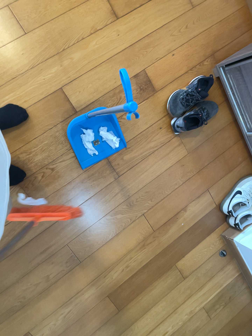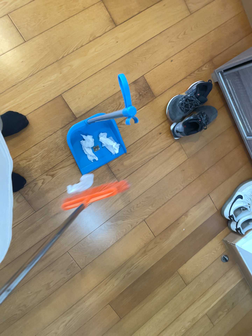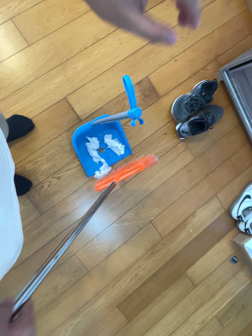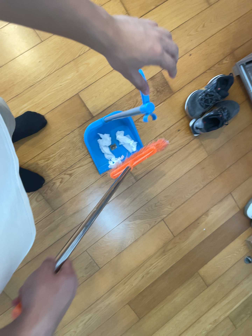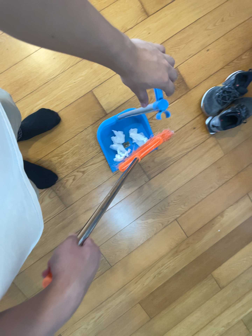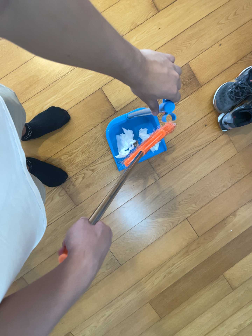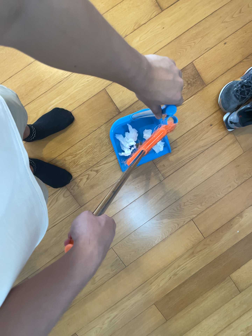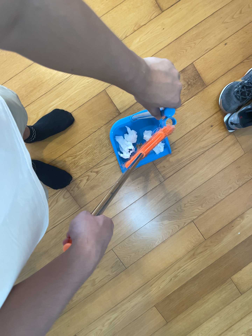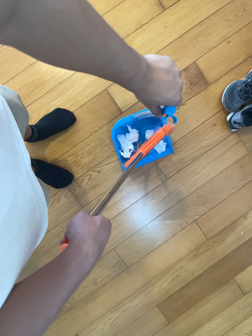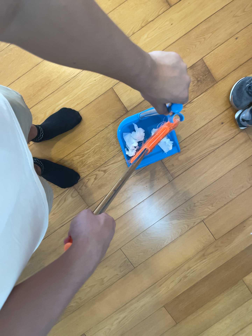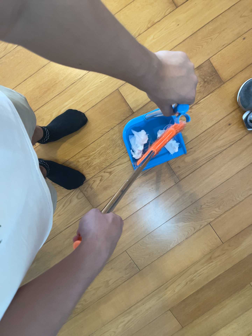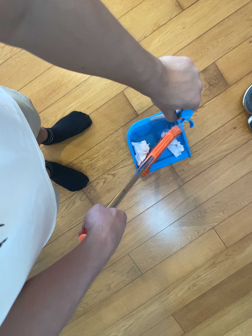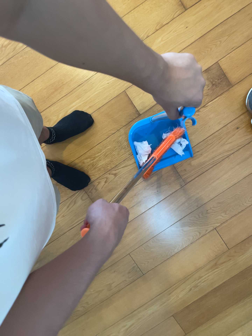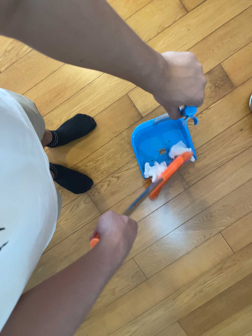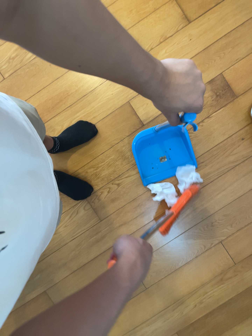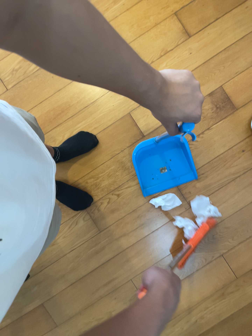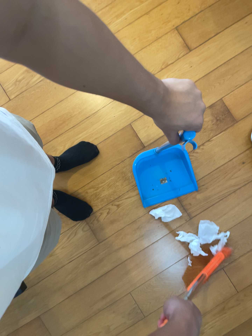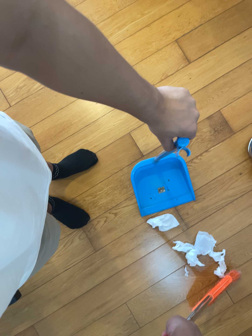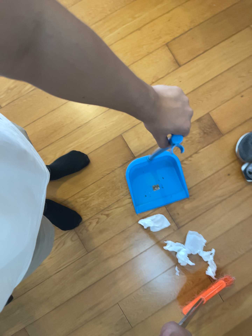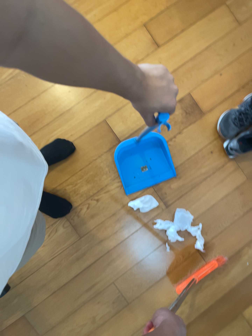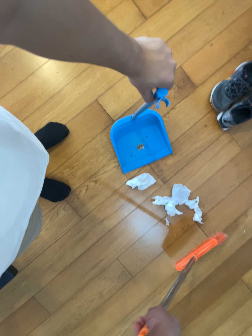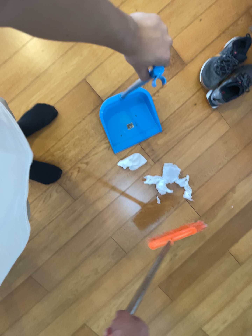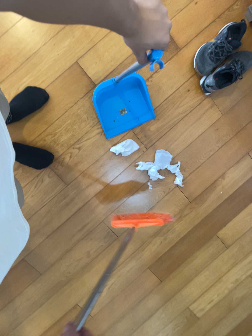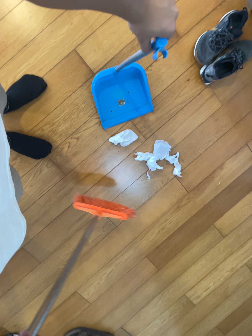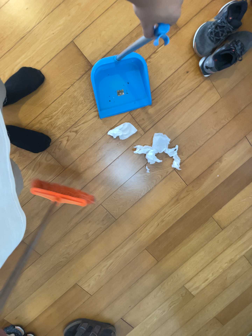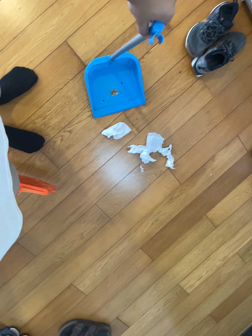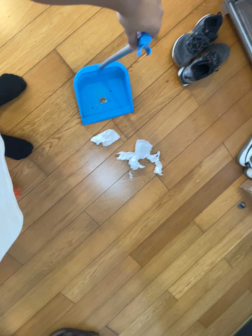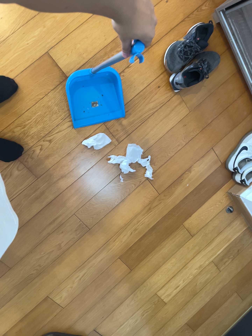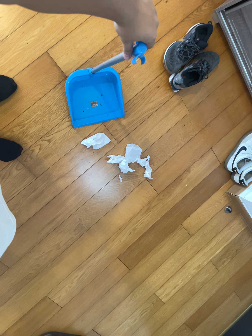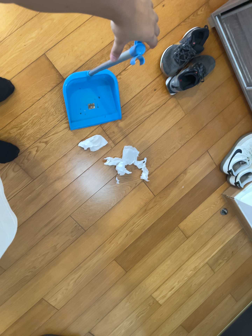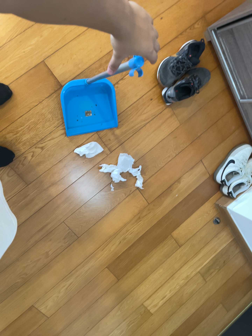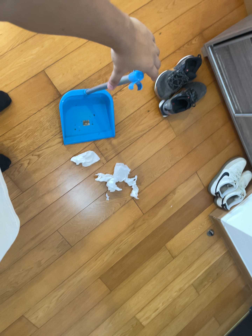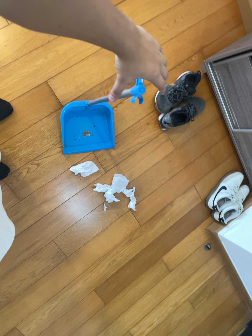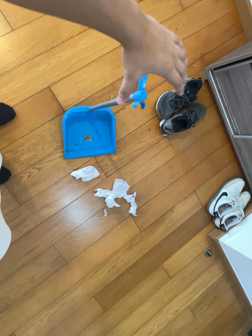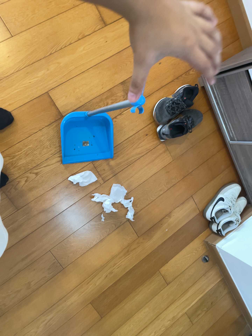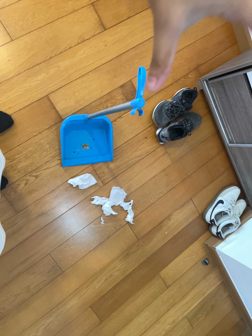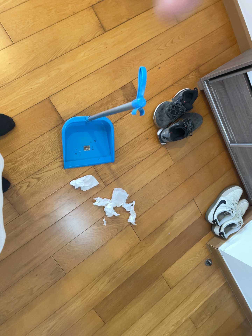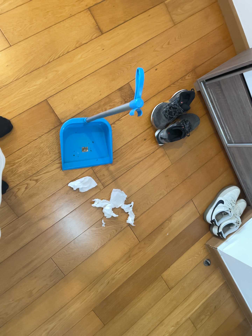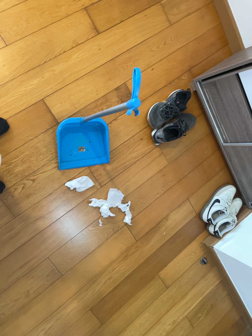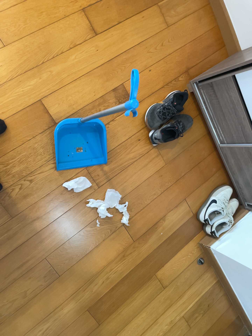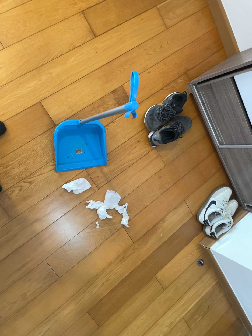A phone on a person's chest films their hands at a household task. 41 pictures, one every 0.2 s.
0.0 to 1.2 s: The camera pans to its left by about 10 degrees. It travels forward, about 7 cm, so what stands in front looms larger.
1.2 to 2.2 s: The camera shifts only a little, or ends up much as it began.
2.2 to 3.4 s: The camera's aim tips toward the top of its view by about 10 degrees, and the scene shifts downward.
3.4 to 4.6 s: The camera swings to its right by about 10 degrees, and the scene slides to the left. It travels backward, about 7 cm, so what stands in front gets smaller. Its aim tips toward the bottom of its view by about 20 degrees, and the scene shifts upward. It rolls about its line of sight by about 10 degrees, and the scene rotates counterclockwise.
4.6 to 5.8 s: The camera shifts only a little, or ends up much as it began.
5.8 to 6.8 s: The camera's aim tips toward the top of its view by about 10 degrees, and the scene shifts downward.
6.8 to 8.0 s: The camera shifts only a little, or ends up much as it began.
The film runs backward here.
